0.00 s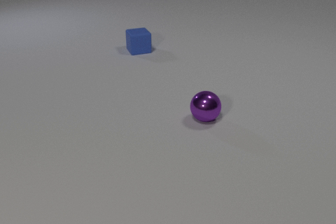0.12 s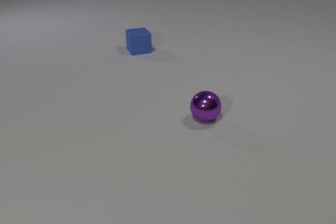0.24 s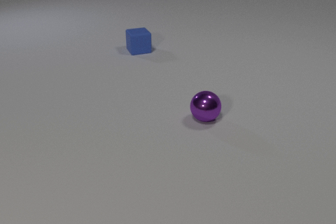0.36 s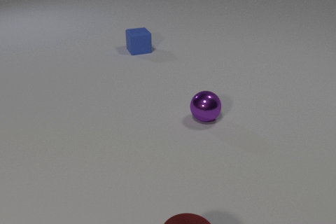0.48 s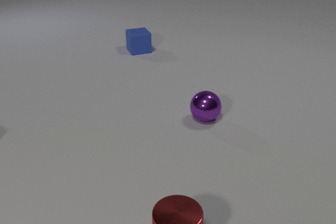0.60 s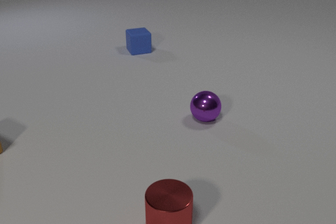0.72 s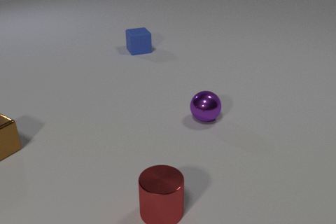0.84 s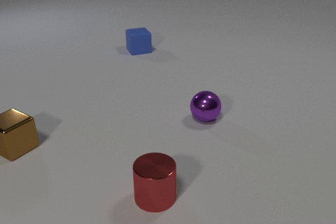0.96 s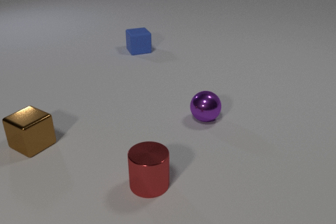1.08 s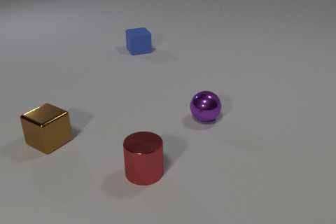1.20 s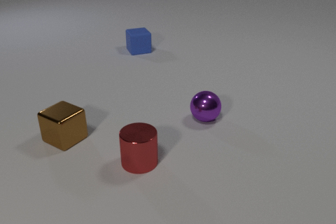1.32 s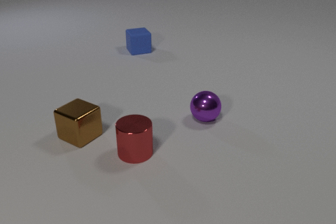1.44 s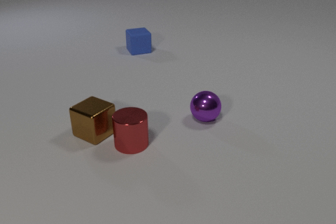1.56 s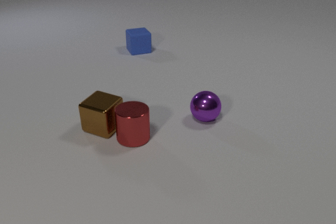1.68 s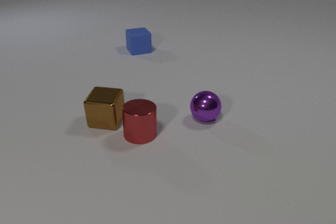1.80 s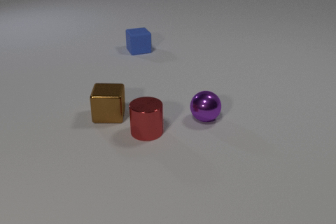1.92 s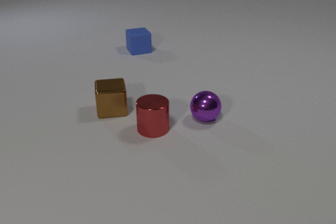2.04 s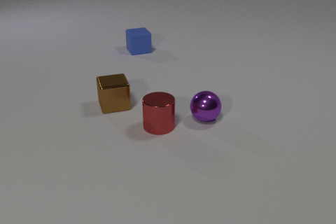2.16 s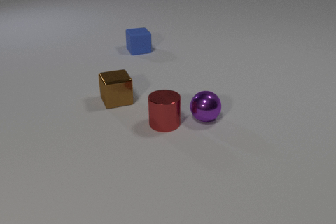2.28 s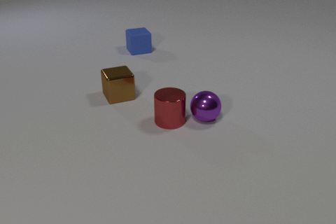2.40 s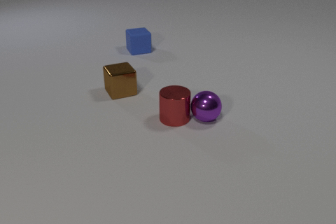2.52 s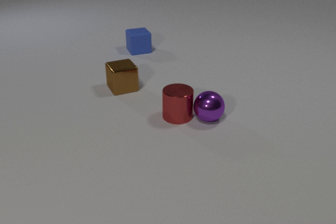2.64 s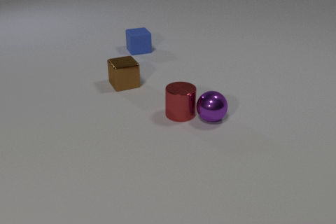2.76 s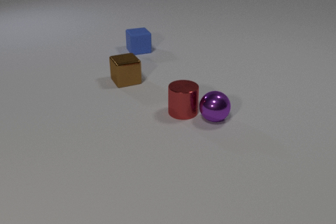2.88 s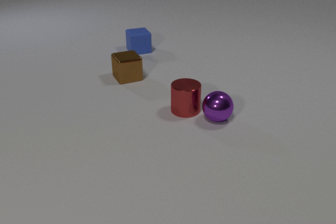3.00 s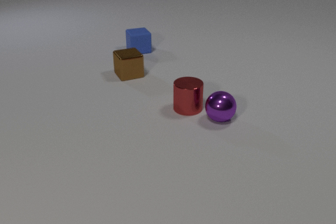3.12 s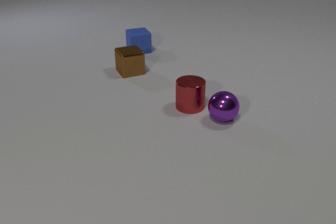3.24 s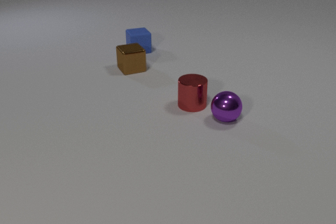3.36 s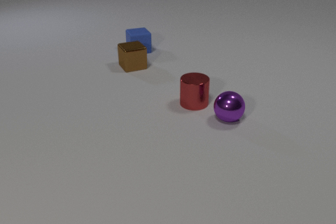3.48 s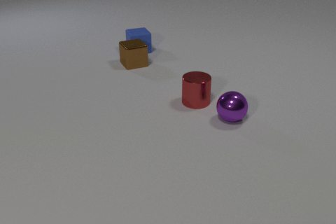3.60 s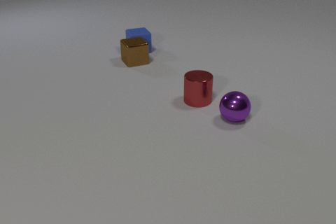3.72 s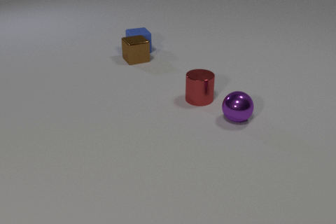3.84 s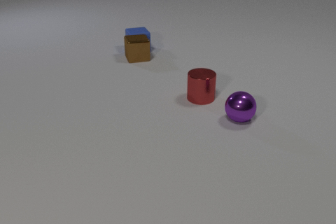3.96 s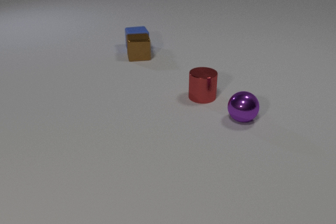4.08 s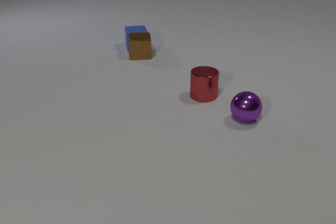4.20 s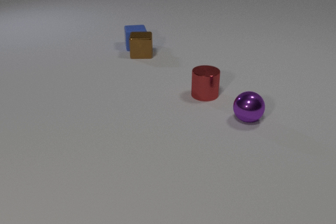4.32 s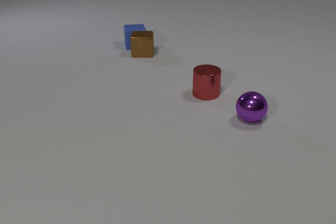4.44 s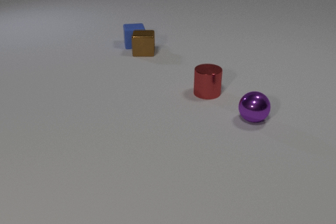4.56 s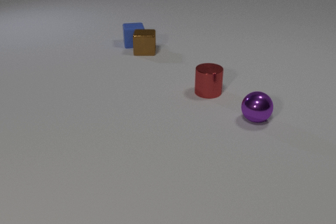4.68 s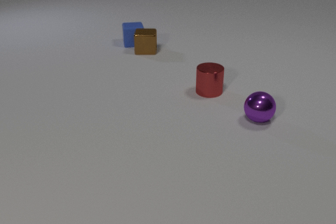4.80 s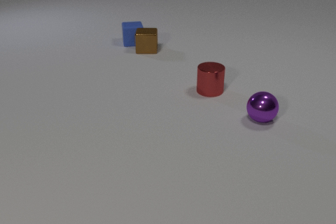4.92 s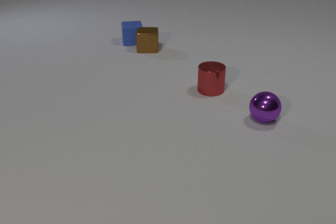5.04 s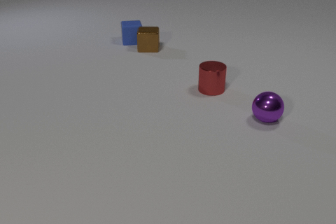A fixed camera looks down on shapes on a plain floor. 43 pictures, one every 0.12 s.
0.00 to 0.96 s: The brown metal cube comes in at the left edge, slides to the right. The red metal cylinder comes in at the bottom edge, slides away from the camera.
0.96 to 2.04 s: The brown metal cube slides to the right and away from the camera, spins counterclockwise seen from above by about 45 degrees, its near face sliding to the right. The red metal cylinder slides away from the camera. The brown metal cube and the red metal cylinder collide.
2.04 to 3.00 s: The brown metal cube slides away from the camera. The red metal cylinder slides away from the camera and to the right. The purple metal sphere rolls to the right. The red metal cylinder and the purple metal sphere collide.
3.00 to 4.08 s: The brown metal cube slides away from the camera. The red metal cylinder slides away from the camera and to the right. The purple metal sphere rolls to the right. The blue rubber cube slides away from the camera. The brown metal cube and the blue rubber cube collide.
4.08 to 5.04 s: The brown metal cube slides away from the camera and to the right. The red metal cylinder slides away from the camera and to the right. The purple metal sphere rolls to the right. The blue rubber cube slides away from the camera.
How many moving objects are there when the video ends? 4.
What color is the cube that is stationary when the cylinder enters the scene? blue.
What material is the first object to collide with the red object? metal.
